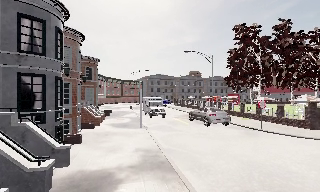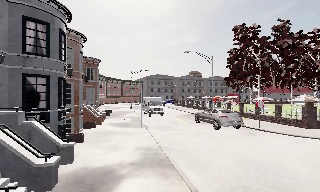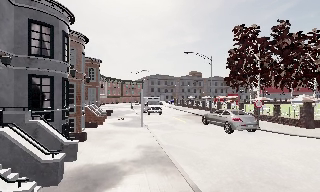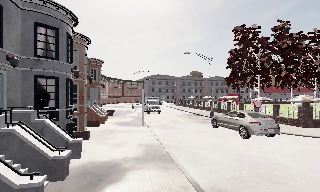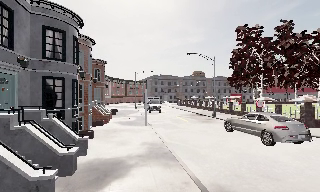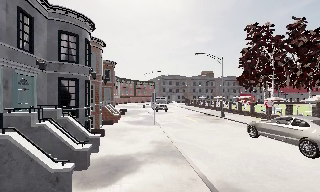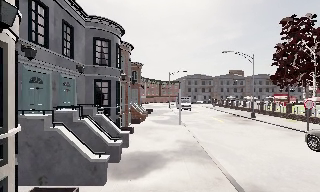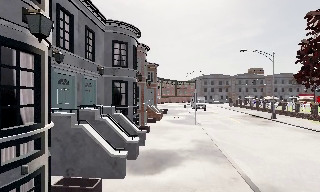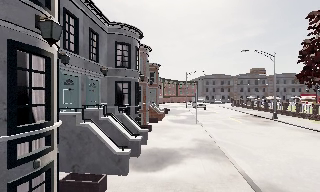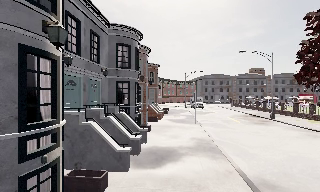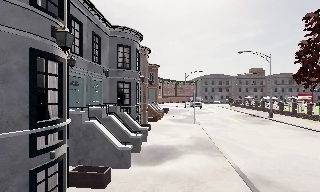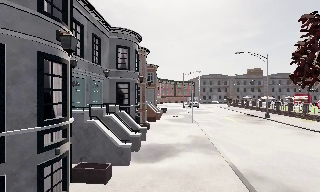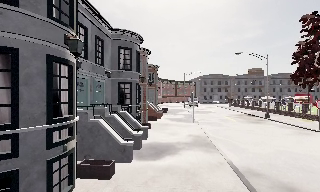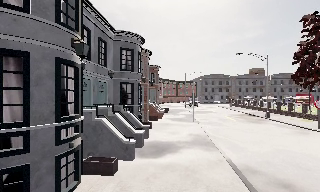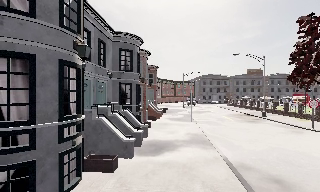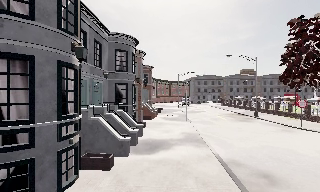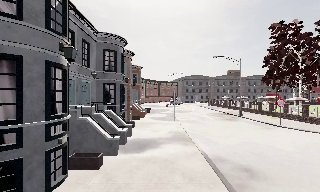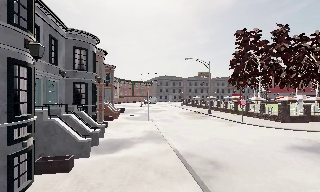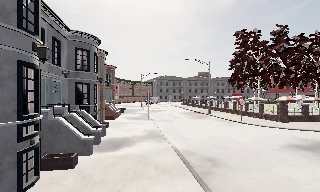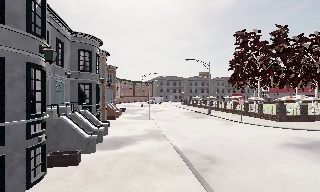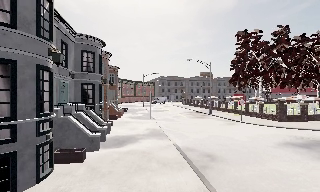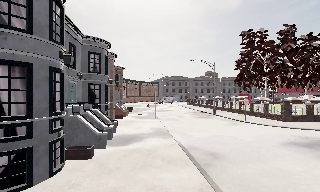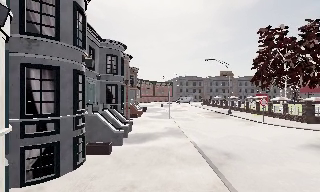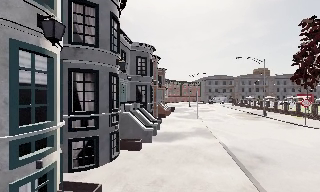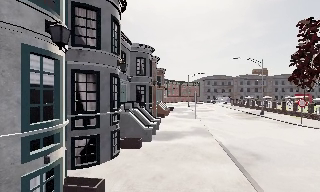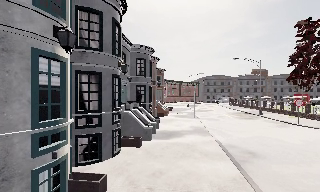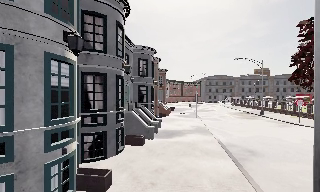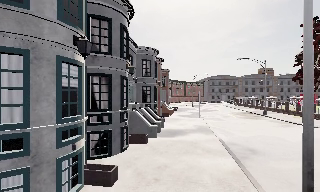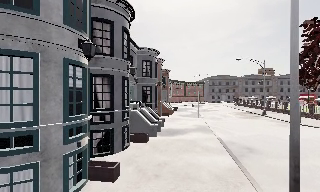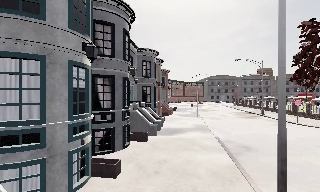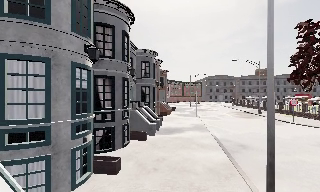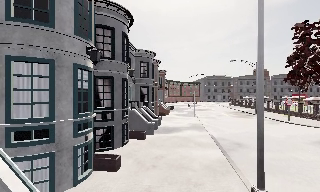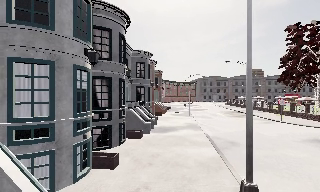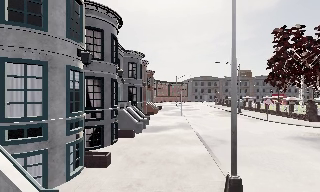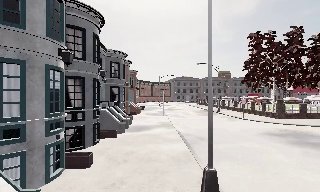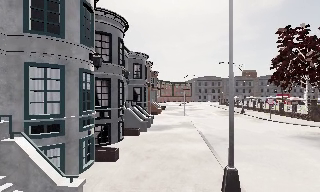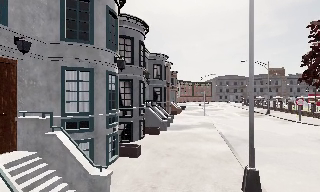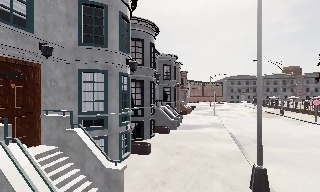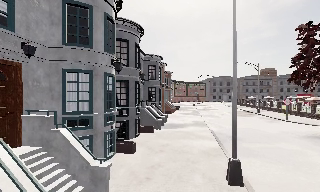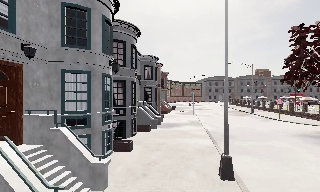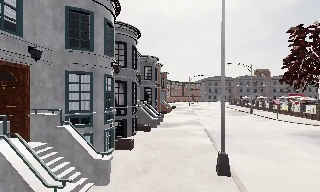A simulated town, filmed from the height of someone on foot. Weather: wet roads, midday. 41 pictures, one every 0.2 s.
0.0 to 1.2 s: The camera pans to its left, which is counterclockwise from overhead, by about 15 degrees. It travels backward, about 1.5 m, so what stands in front gets smaller.
1.2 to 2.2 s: The camera travels backward, about 1 m, so what stands in front gets smaller.
2.2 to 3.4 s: The scene slides to the left, as the camera pans about 15 degrees to its right. It travels backward, about 1.5 m, so what stands in front gets smaller.
3.4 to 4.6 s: The camera swings to its left by about 15 degrees, and the scene slides to the right. It travels backward, about 1.5 m, so what stands in front gets smaller.
4.6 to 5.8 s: The camera travels backward, about 1.5 m, so what stands in front gets smaller.
5.8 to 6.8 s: The camera pans to its right, which is clockwise from overhead, by about 10 degrees. It travels backward, about 1 m, so what stands in front gets smaller.
6.8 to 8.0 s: The camera swings to its left by about 10 degrees, and the scene slides to the right. It travels backward, about 1.5 m, so what stands in front gets smaller.
The film runs backward here.
